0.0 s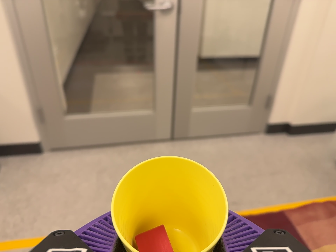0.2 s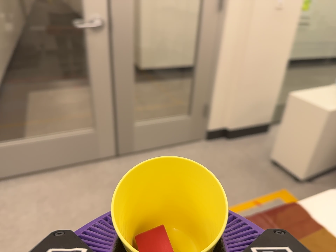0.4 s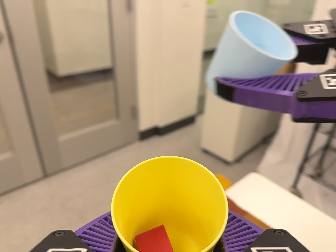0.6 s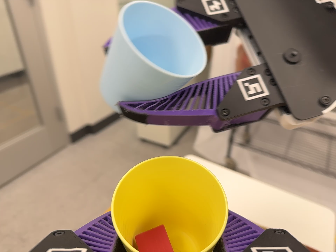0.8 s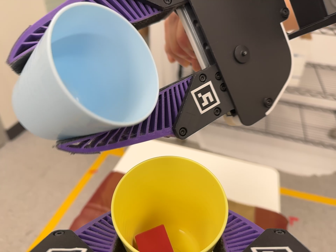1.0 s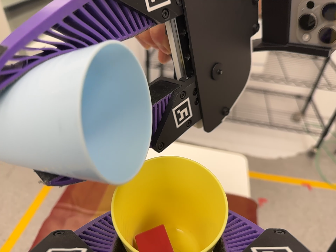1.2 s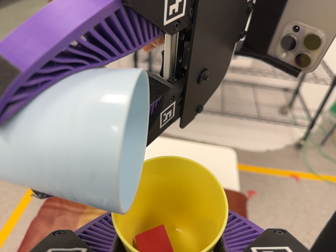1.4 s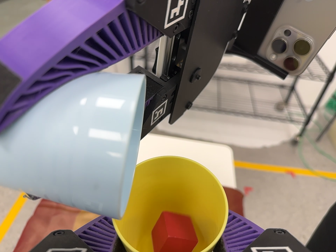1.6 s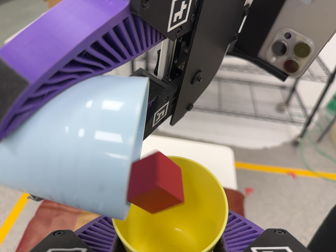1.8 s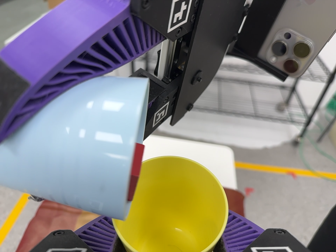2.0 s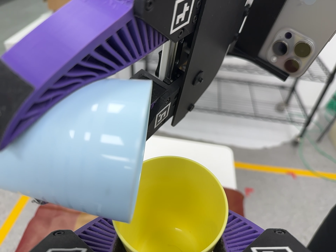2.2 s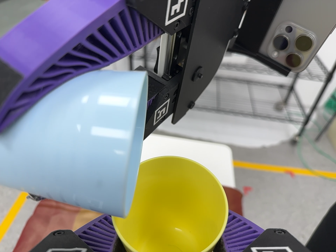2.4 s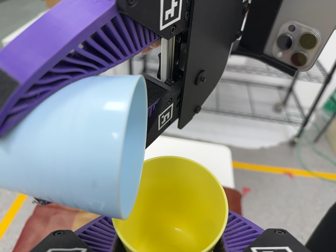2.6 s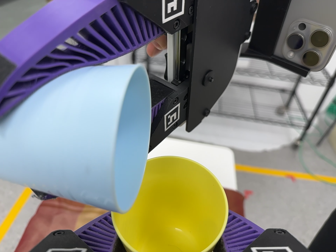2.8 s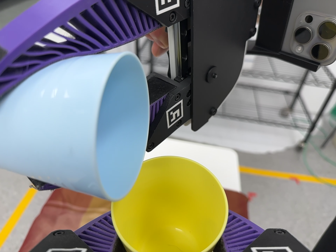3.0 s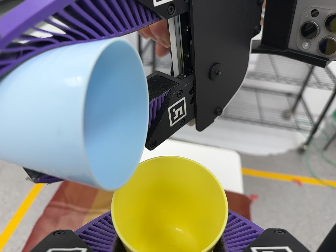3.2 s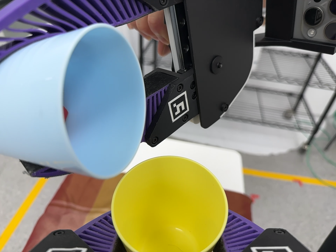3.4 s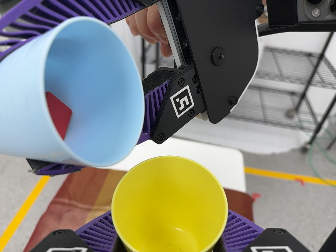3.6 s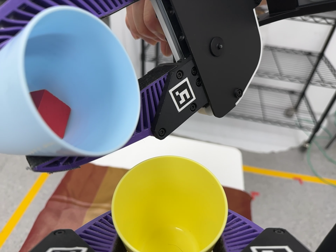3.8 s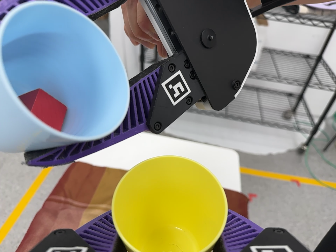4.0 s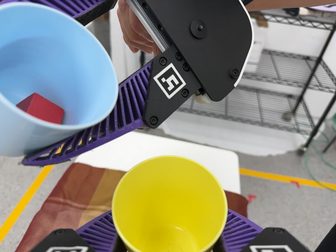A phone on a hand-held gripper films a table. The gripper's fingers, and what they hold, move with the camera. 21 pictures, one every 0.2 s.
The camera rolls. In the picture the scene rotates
counterclockwise.
The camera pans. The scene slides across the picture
to the left.
0.0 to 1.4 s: The camera swings to its right by about 60 degrees, and the scene slides to the left. It travels toward the top of its view, to its right and forward, about 16 cm. Its aim tips toward the bottom of its view by about 10 degrees. It rolls about its line of sight by about 35 degrees, and the scene rotates counterclockwise.
1.4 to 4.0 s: The camera shifts only a little, or ends up much as it began.
The film runs backward here.
